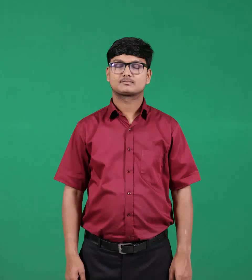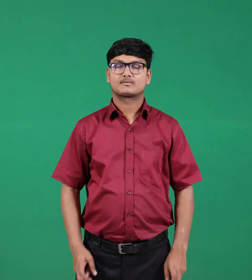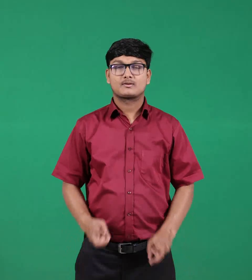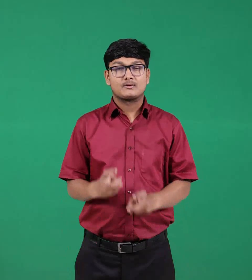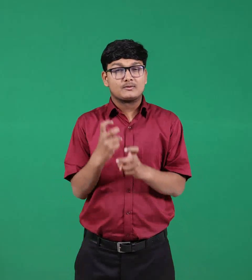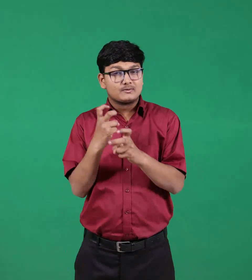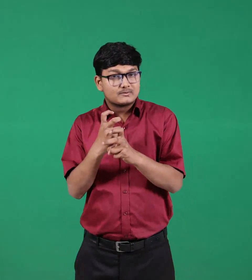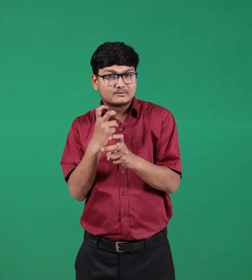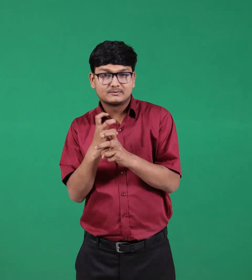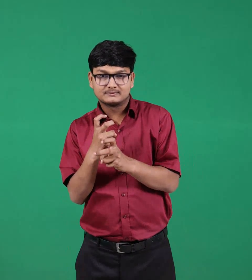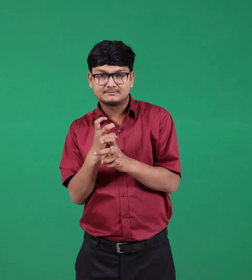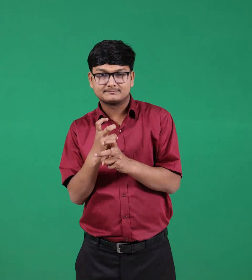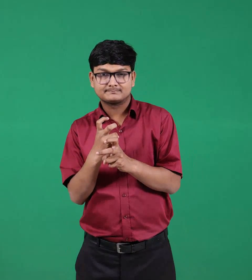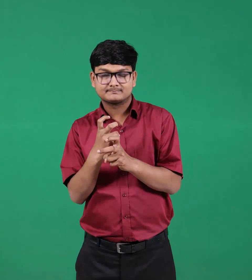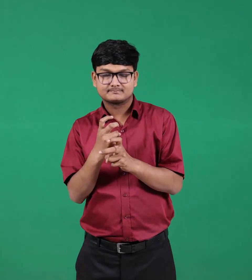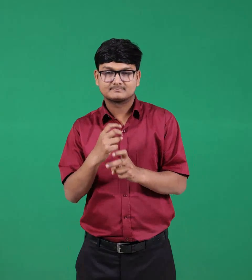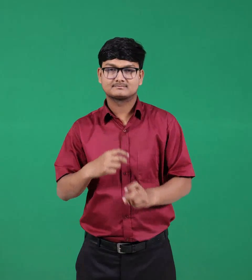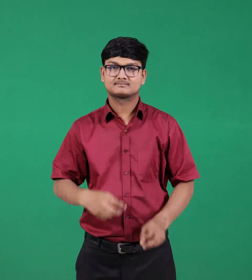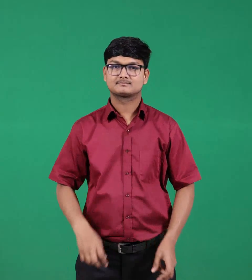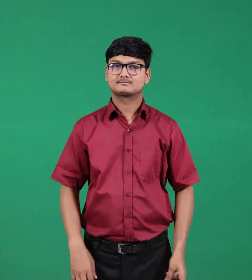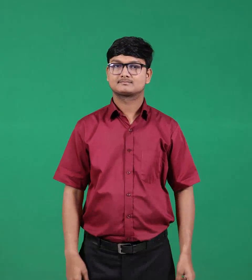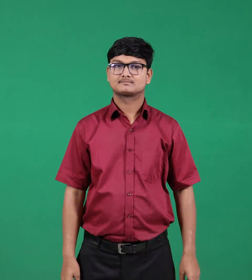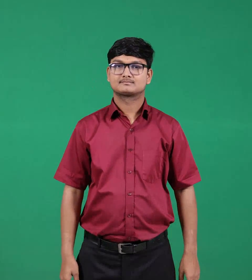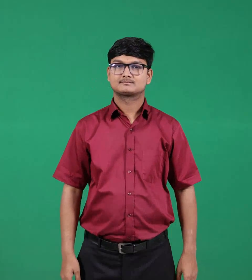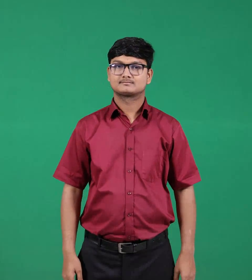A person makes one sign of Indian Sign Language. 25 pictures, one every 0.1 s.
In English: difficult & hard
